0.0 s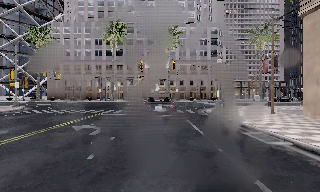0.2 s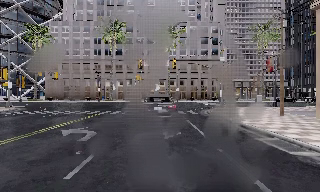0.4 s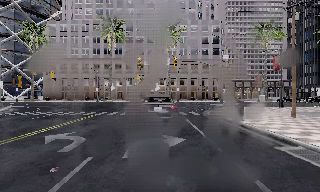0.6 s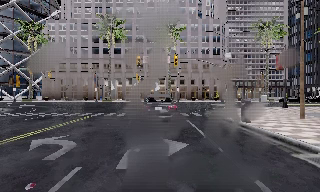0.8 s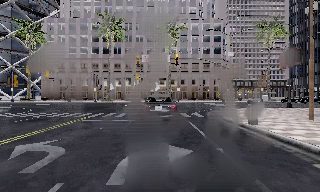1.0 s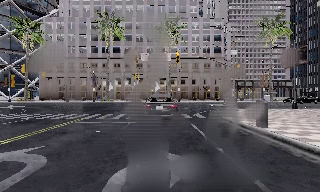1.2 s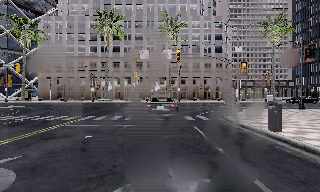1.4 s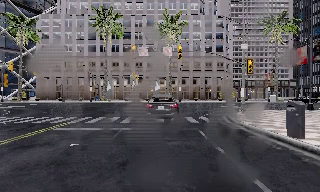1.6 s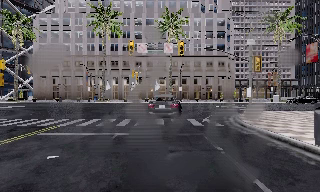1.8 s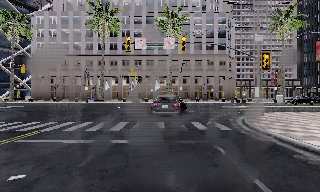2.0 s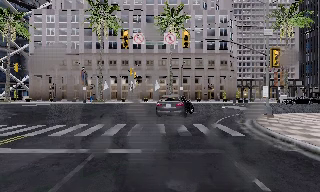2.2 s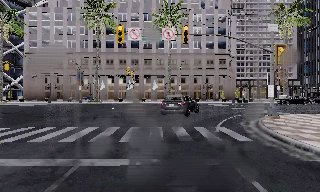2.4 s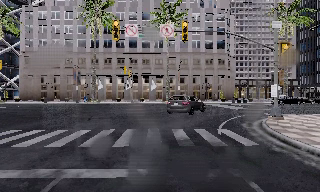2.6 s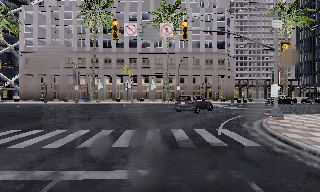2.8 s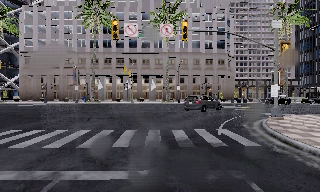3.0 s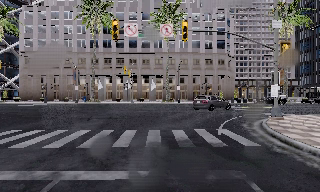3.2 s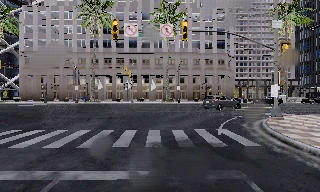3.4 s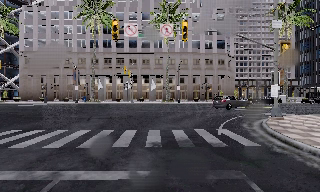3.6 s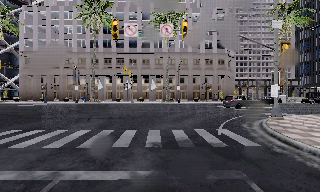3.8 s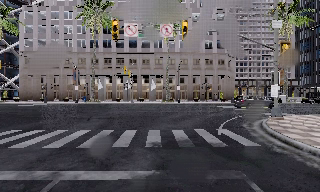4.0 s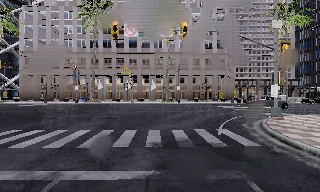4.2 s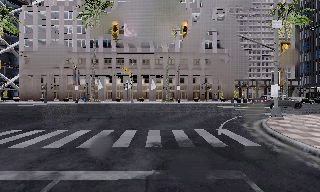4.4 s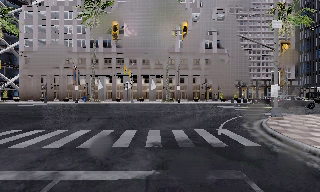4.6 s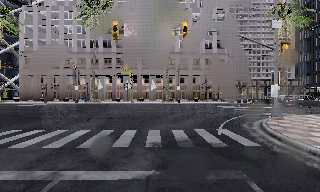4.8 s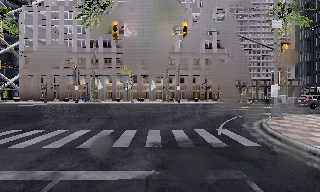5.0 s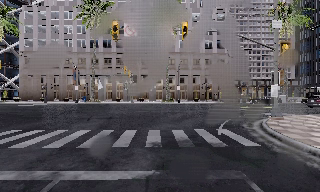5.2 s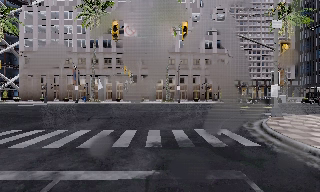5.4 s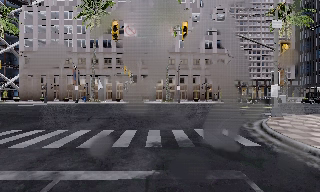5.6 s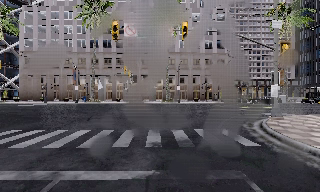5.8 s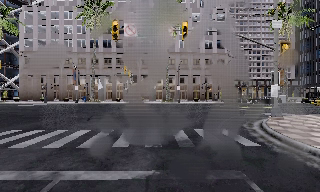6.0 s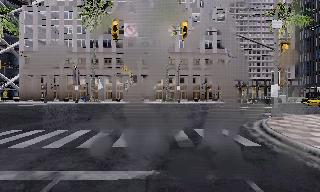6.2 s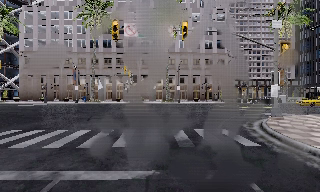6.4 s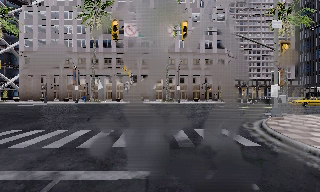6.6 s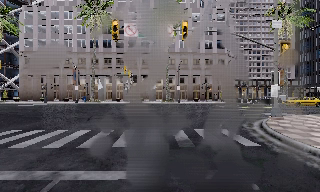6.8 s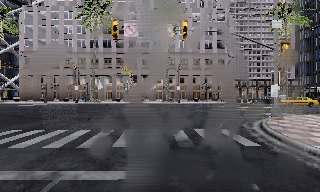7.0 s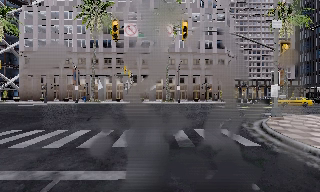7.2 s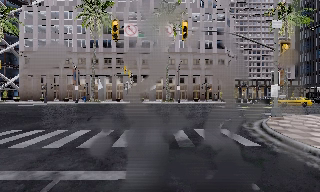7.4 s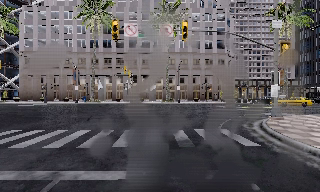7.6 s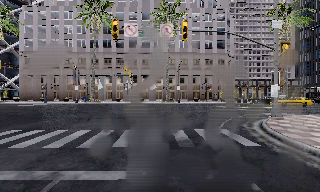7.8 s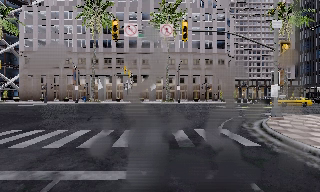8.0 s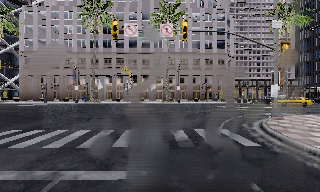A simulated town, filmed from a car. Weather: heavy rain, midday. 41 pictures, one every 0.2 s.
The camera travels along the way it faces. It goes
forward.
0.0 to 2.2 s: The camera travels forward, about 9 m, so what stands in front looms larger.
2.2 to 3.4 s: The camera travels forward, about 0.5 m, so what stands in front looms larger. It loses speed.
3.4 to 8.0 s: The camera keeps its place and its aim.
The film runs forward here.
